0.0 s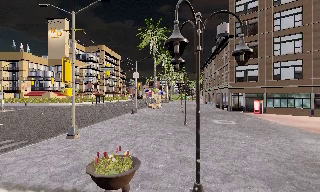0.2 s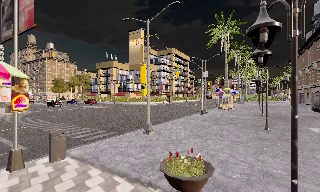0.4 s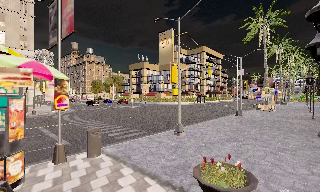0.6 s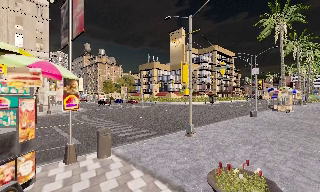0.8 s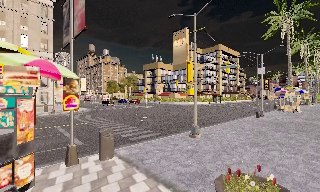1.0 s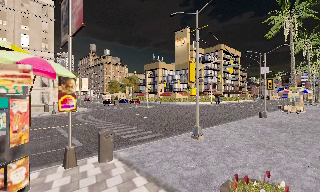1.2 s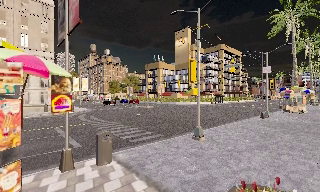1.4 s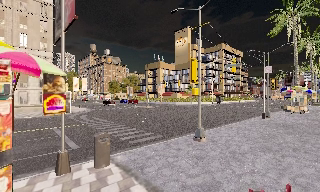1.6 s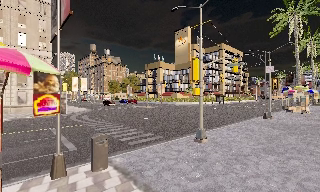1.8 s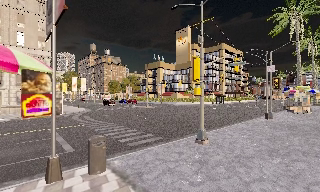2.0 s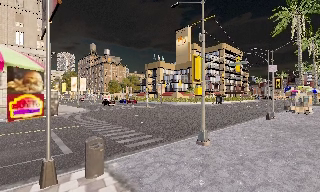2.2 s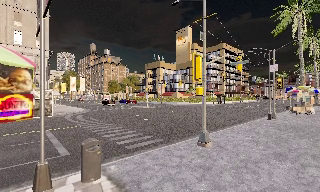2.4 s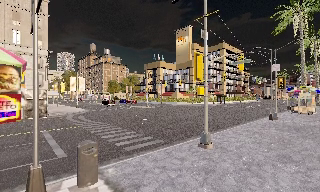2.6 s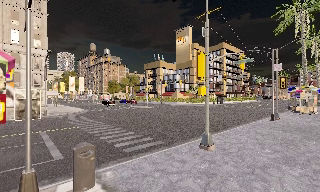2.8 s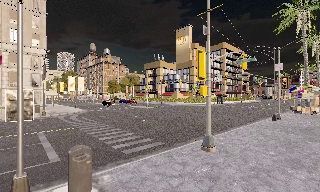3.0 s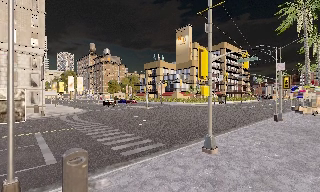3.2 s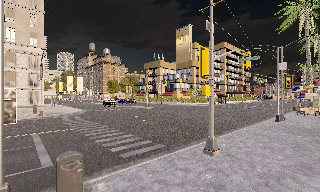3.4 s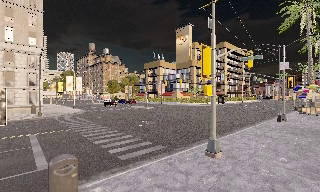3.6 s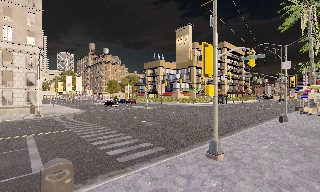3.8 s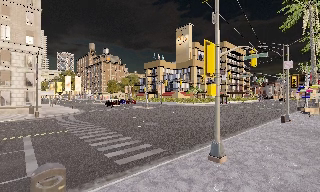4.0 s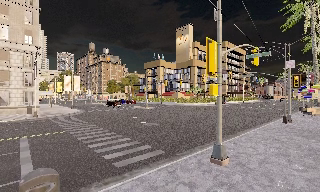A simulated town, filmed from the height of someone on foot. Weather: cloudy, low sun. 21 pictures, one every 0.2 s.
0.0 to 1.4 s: The camera swings to its left by about 40 degrees, and the scene slides to the right. It travels forward, about 1.5 m.
1.4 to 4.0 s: The camera travels forward, about 3 m, so what stands in front looms larger.
The film runs forward here.
